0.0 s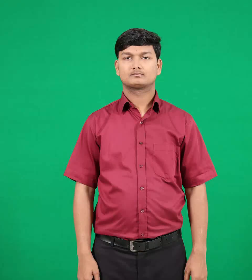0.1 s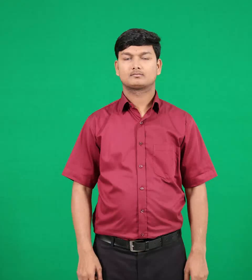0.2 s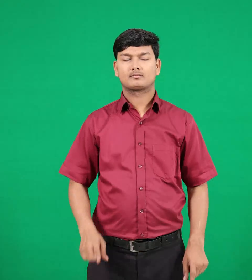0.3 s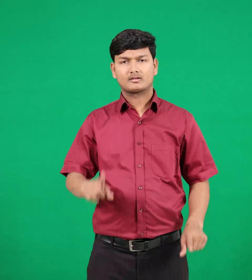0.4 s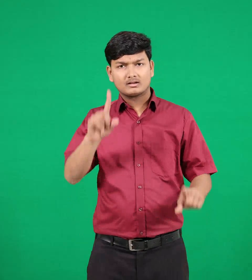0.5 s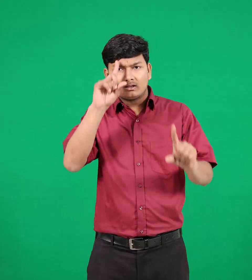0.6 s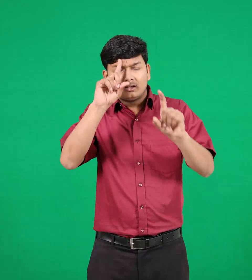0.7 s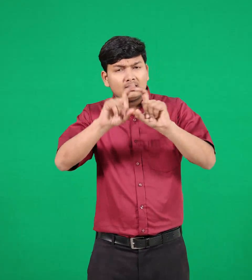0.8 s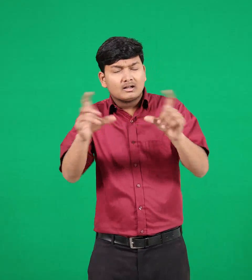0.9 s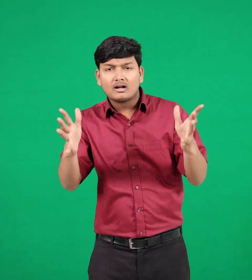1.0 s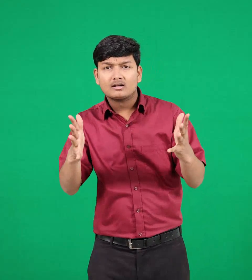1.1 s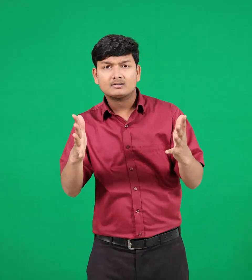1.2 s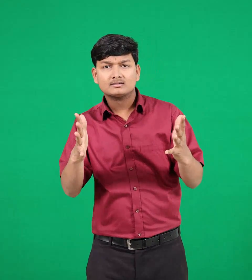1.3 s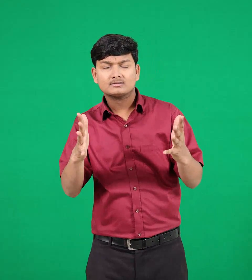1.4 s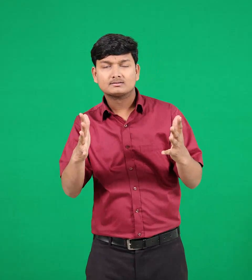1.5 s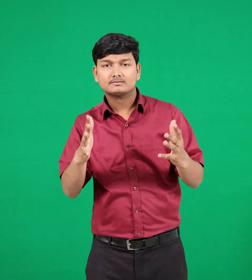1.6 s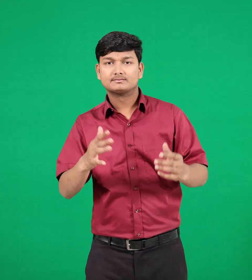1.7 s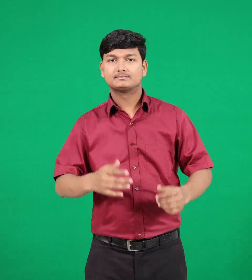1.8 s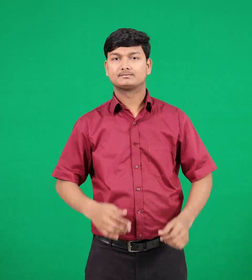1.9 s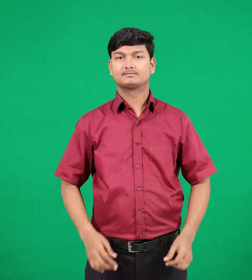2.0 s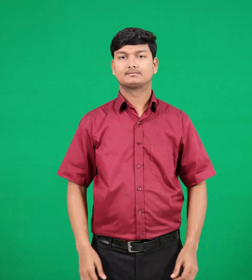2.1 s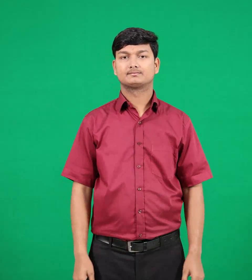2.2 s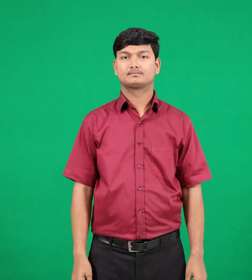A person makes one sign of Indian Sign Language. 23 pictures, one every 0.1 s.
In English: unclear
